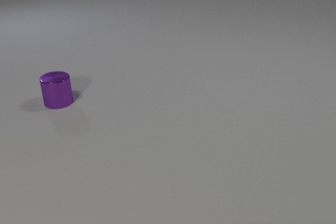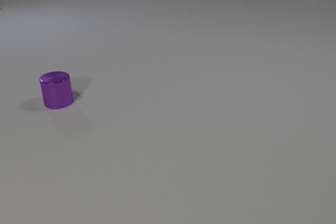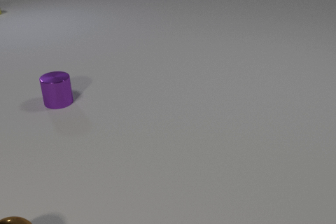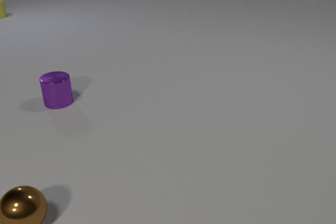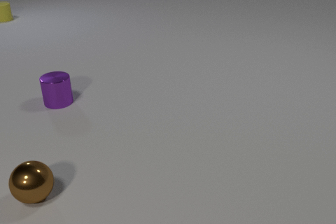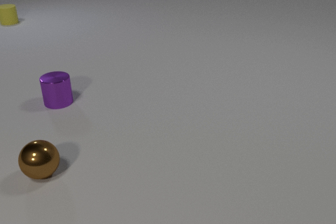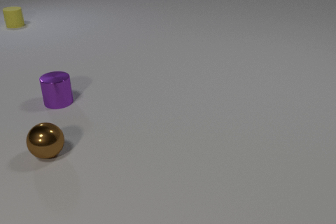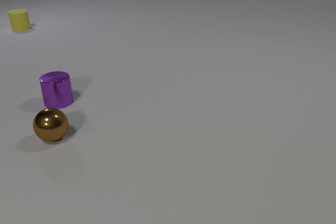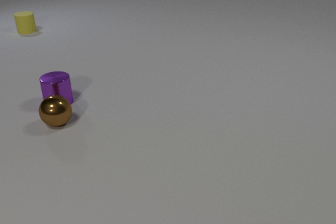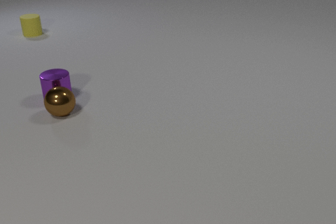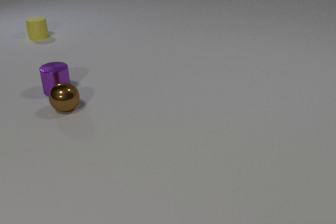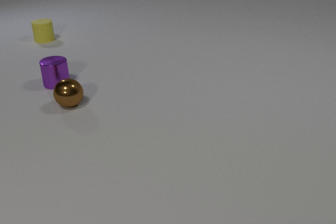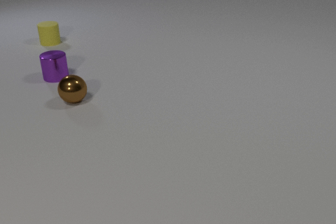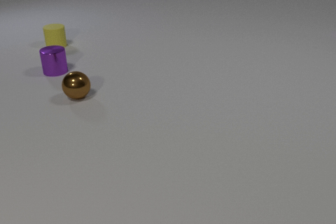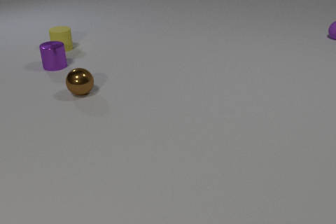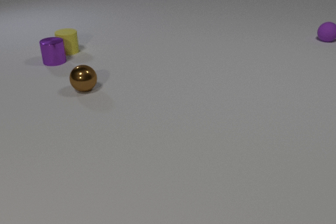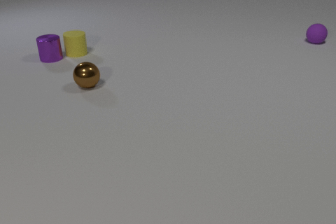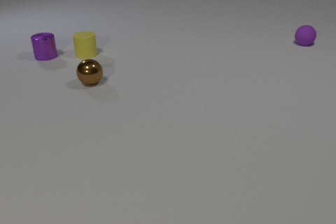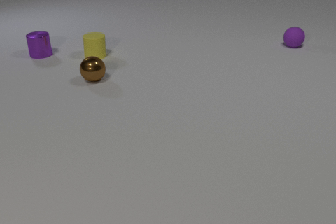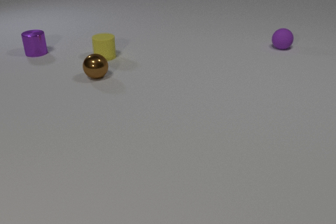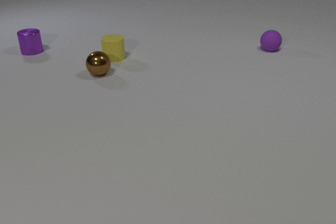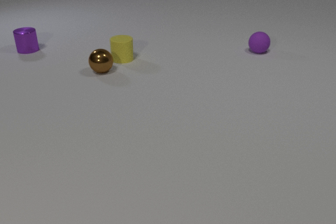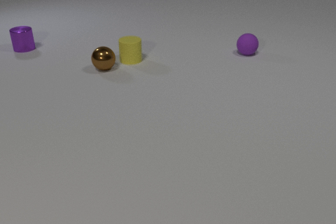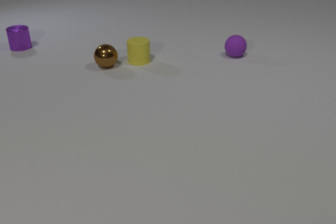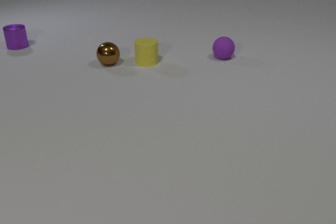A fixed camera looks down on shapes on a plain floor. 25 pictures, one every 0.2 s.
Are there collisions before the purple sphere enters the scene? yes.
What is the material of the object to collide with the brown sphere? metal.
Are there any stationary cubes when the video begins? no.
0.0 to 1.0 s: The brown metal sphere comes in at the bottom edge, rolls away from the camera. The yellow rubber cylinder comes in at the left edge, slides toward the camera.
1.0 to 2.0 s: The brown metal sphere rolls away from the camera. The purple metal cylinder slides away from the camera. The yellow rubber cylinder slides toward the camera and to the right. The brown metal sphere and the purple metal cylinder collide.
2.0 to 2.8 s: The brown metal sphere rolls away from the camera and to the right. The purple metal cylinder slides away from the camera. The yellow rubber cylinder slides toward the camera and to the right. The purple rubber sphere comes in at the right edge, rolls toward the camera and to the left.
2.8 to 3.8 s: The brown metal sphere rolls away from the camera and to the right. The purple metal cylinder slides away from the camera and to the left. The yellow rubber cylinder slides to the right and toward the camera. The purple rubber sphere rolls to the left and toward the camera. The purple metal cylinder and the yellow rubber cylinder collide.
3.8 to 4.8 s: The brown metal sphere rolls away from the camera and to the right. The purple metal cylinder slides away from the camera and to the left. The yellow rubber cylinder slides to the right and toward the camera. The purple rubber sphere rolls to the left and toward the camera.
